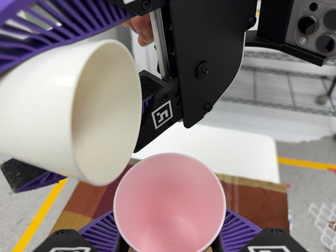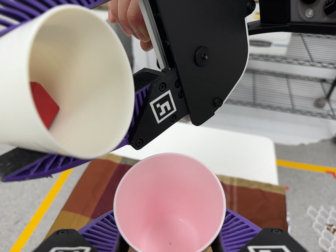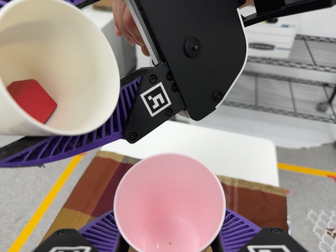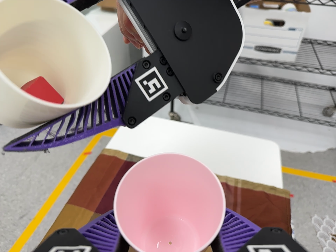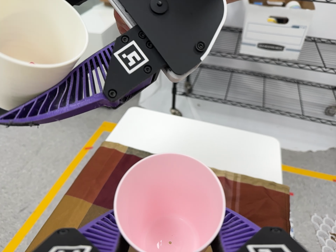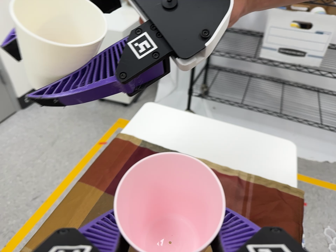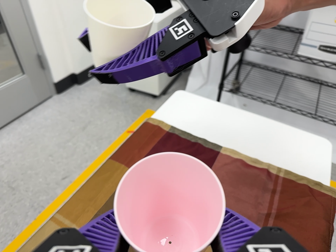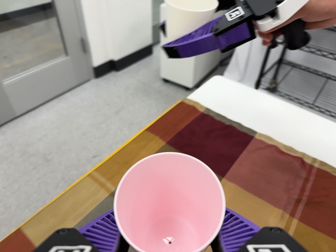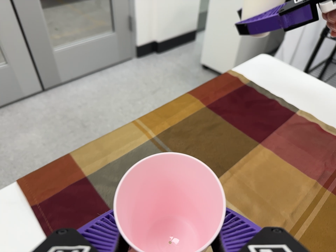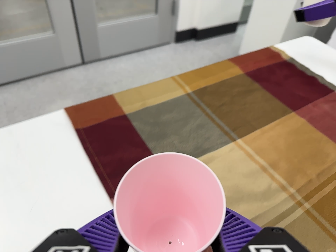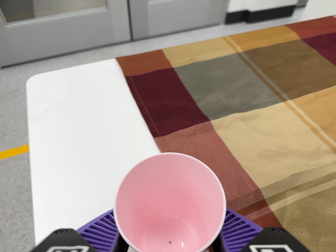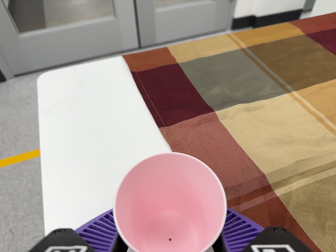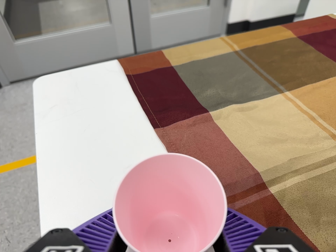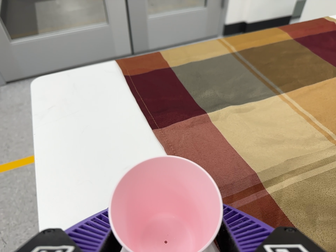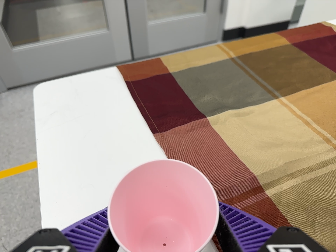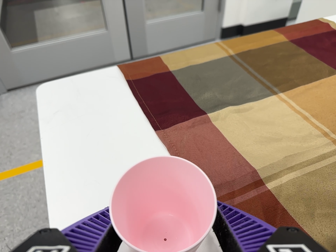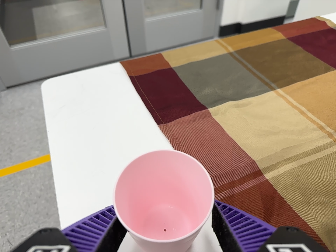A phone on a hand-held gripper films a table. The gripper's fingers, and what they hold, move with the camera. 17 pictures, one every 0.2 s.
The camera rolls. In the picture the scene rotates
clockwise.
The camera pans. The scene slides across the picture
to the right.
0.0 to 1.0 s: The camera shifts only a little, or ends up much as it began.
1.0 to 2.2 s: The camera pans to its left by about 35 degrees. It travels toward the bottom of its view, about 30 cm, so close, fixed things drift upward. It rolls about its line of sight by about 30 degrees, and the scene rotates clockwise.
2.2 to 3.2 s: The camera shifts only a little, or ends up much as it began.
The film runs backward here.
